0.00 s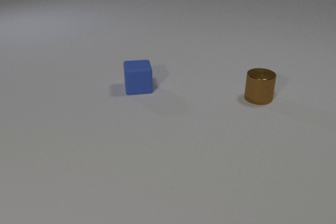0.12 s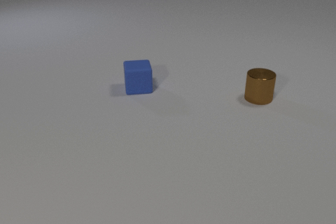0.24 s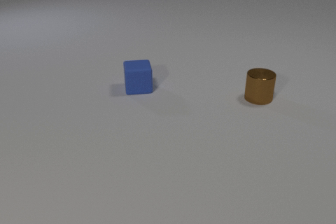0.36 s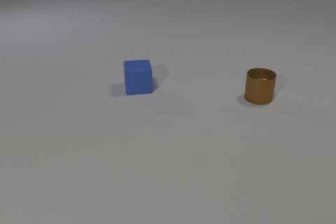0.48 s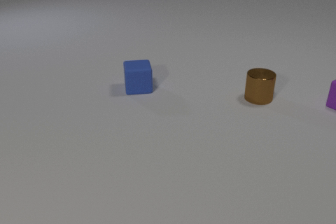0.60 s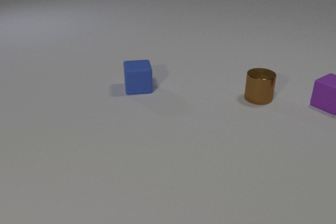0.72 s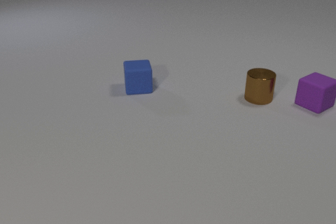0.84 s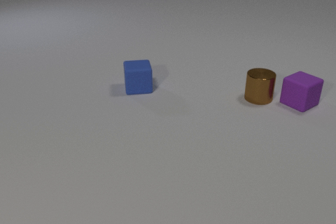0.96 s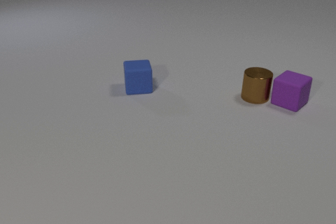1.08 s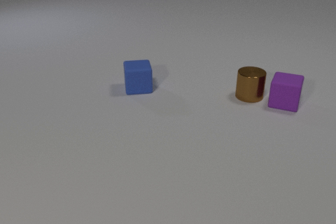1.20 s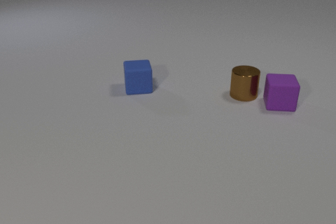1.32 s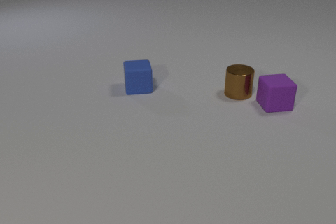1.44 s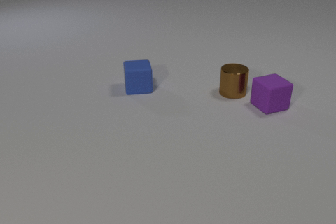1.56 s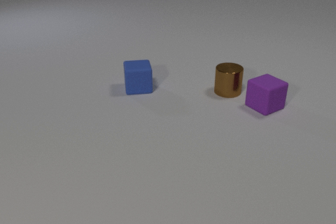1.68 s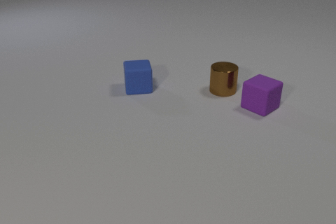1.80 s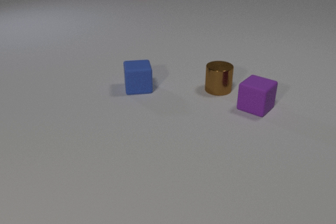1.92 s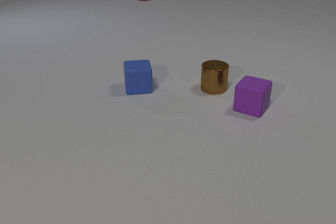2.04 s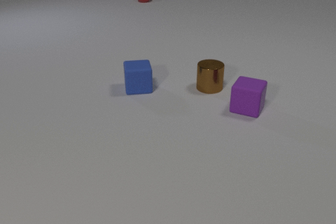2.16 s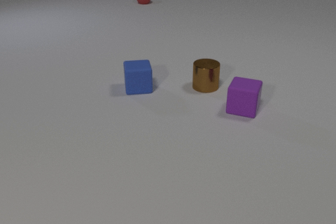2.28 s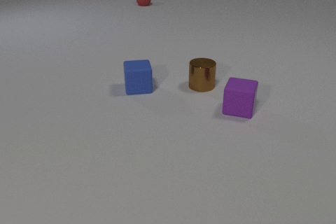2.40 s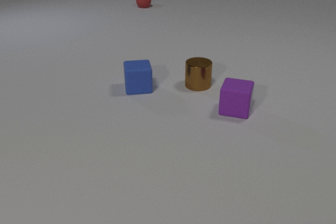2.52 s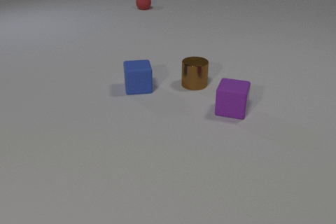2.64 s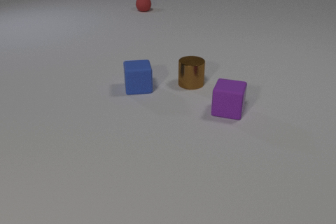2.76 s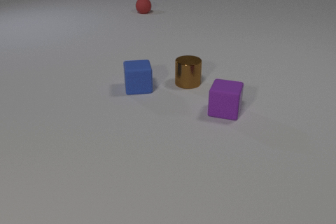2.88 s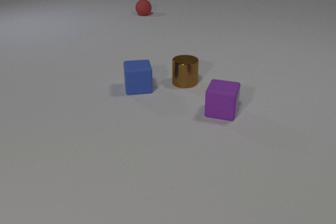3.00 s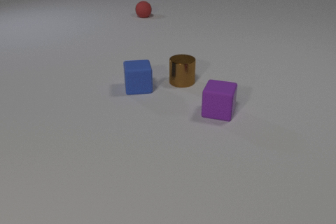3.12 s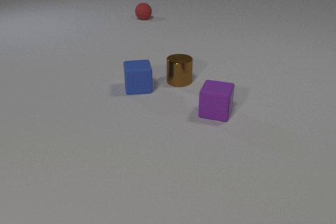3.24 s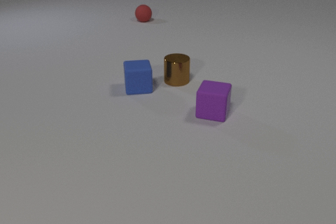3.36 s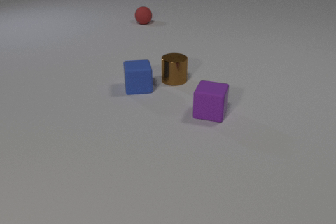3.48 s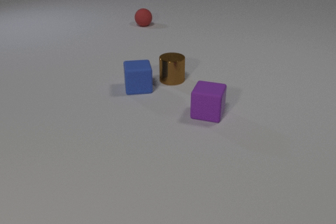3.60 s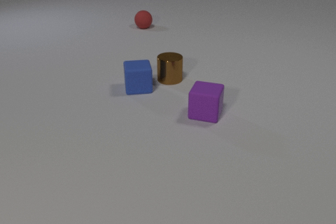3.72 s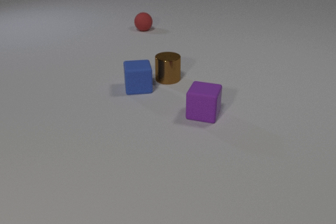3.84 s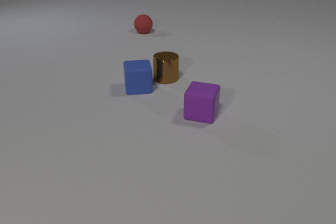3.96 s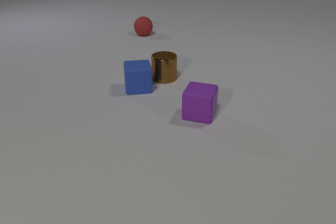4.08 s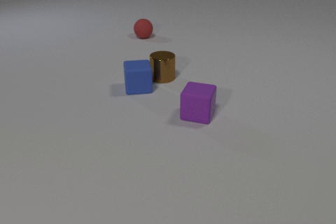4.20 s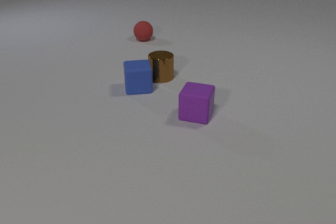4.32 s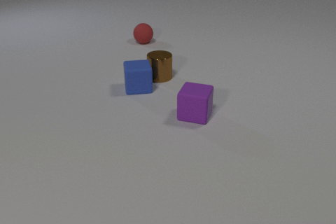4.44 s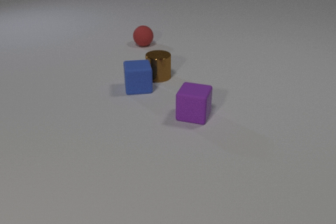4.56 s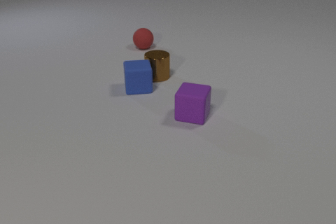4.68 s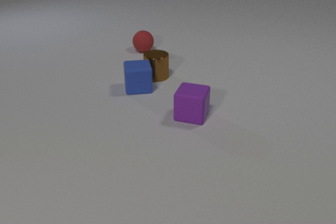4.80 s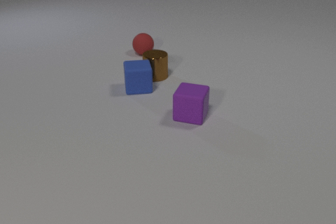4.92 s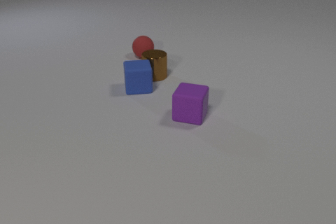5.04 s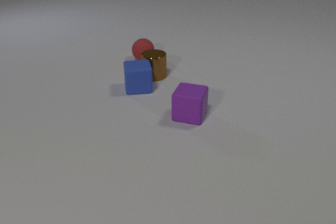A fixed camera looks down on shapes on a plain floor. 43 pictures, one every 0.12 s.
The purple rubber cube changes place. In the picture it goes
to the left.
The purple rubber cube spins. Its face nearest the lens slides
to the right.
0.00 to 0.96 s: The purple rubber cube comes in at the right edge, slides to the left. The purple rubber cube and the brown metal cylinder collide.
0.96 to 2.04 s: The purple rubber cube slides to the left and toward the camera, spins counterclockwise seen from above by about 105 degrees, its near face sliding to the right. The brown metal cylinder slides to the left. The red rubber sphere comes in at the top edge, rolls toward the camera.
2.04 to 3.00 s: The purple rubber cube slides to the left and toward the camera. The brown metal cylinder slides to the left and away from the camera. The red rubber sphere rolls toward the camera.
3.00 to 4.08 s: The purple rubber cube slides to the left. The brown metal cylinder slides to the left and away from the camera. The red rubber sphere rolls toward the camera.
4.08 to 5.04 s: The purple rubber cube slides to the left. The brown metal cylinder slides to the left. The red rubber sphere rolls toward the camera.
How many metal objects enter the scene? 0.
How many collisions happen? 1.
Are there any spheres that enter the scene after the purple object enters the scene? yes.
